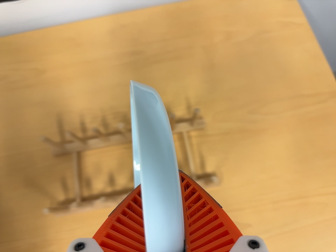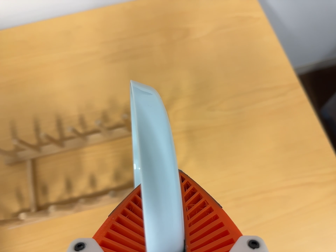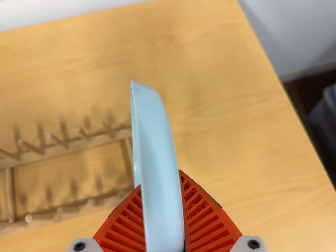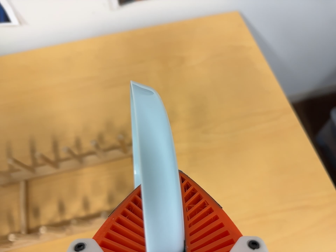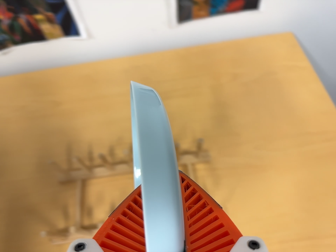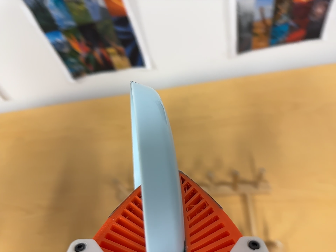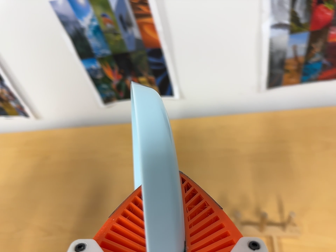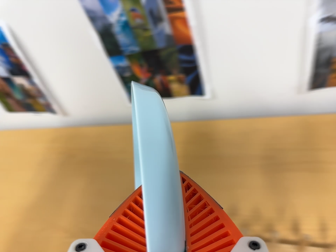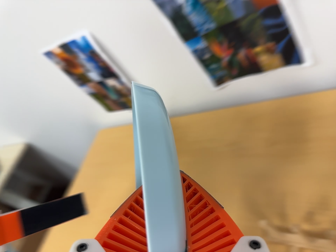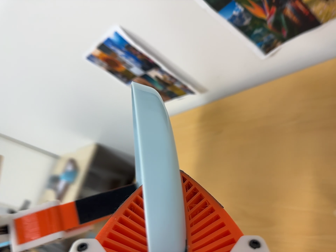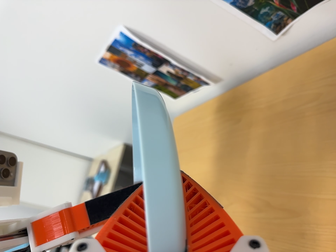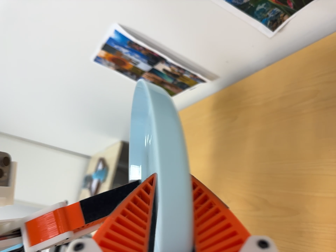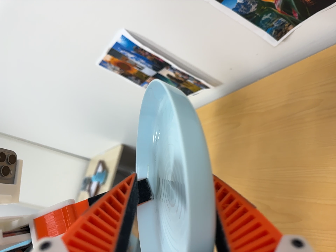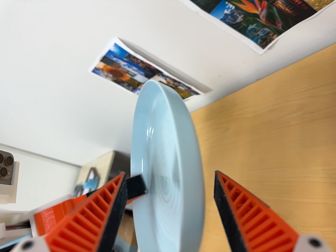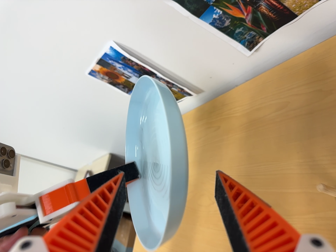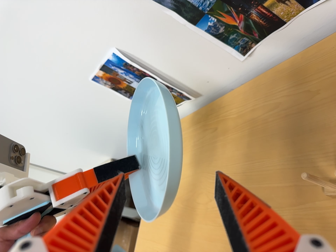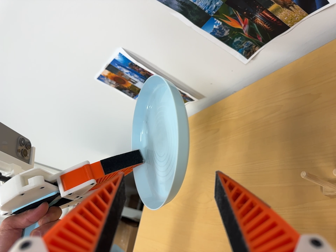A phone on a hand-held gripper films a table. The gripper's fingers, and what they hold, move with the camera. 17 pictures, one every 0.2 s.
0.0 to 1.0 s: The camera pans to its left by about 15 degrees. Its aim tips toward the top of its view by about 15 degrees, and the scene shifts downward.
1.0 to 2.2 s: The scene slides to the right, as the camera pans about 55 degrees to its left. It travels forward, to its right and toward the top of its view, about 16 cm. It rolls about its line of sight by about 15 degrees, and the scene rotates counterclockwise.
2.2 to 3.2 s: The camera travels backward and toward the bottom of its view, about 9 cm, so what stands in front gets smaller.
The film runs backward here.
